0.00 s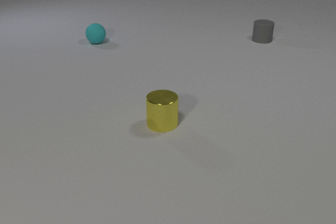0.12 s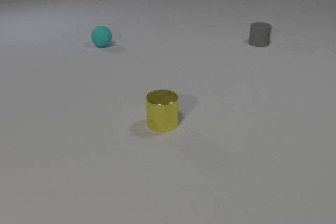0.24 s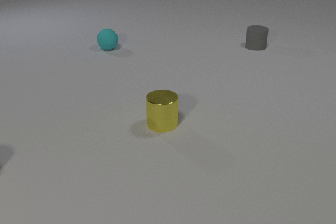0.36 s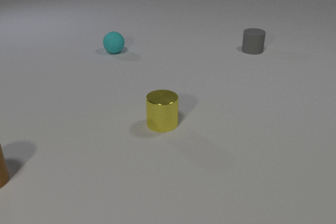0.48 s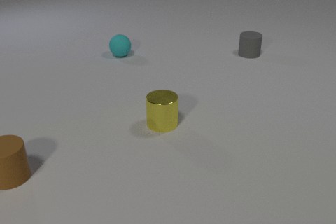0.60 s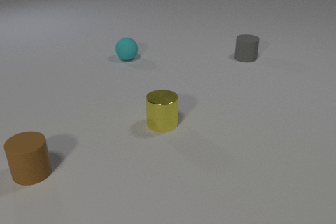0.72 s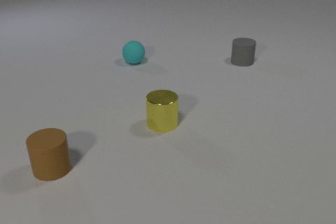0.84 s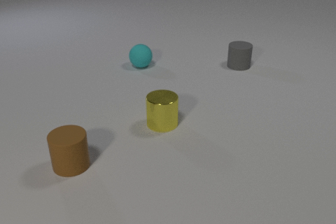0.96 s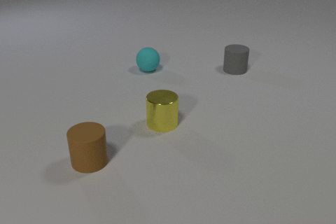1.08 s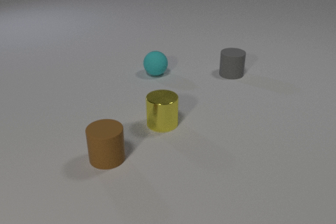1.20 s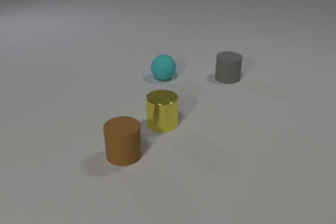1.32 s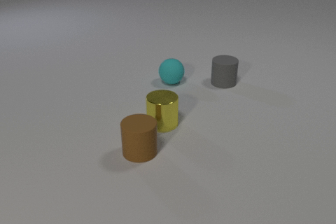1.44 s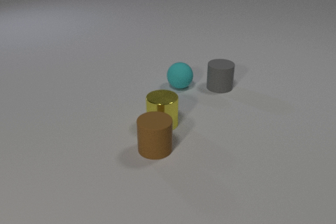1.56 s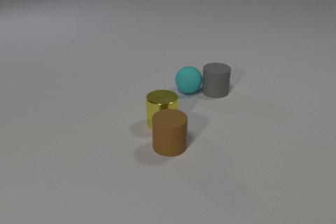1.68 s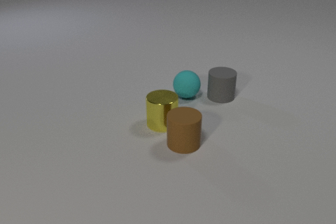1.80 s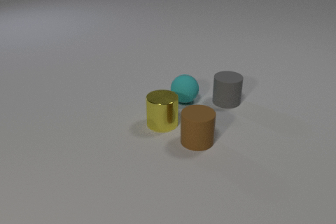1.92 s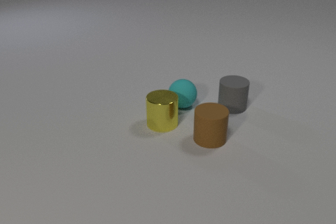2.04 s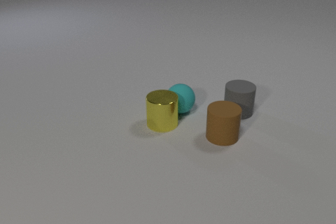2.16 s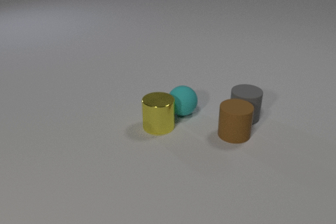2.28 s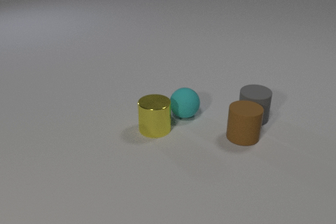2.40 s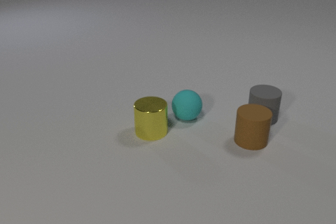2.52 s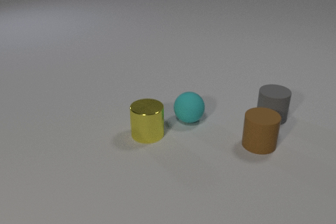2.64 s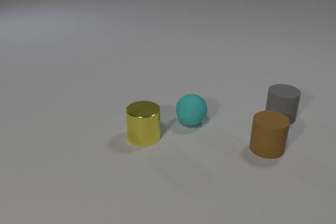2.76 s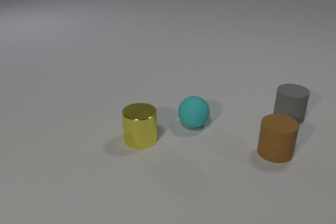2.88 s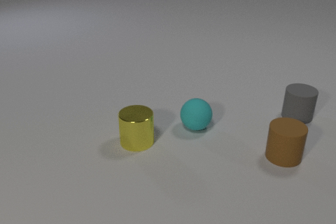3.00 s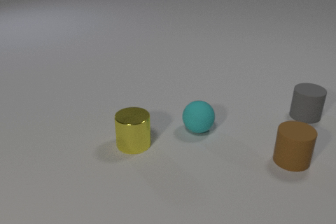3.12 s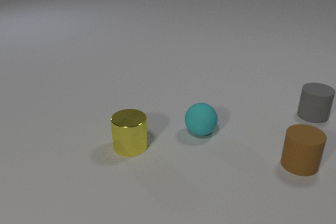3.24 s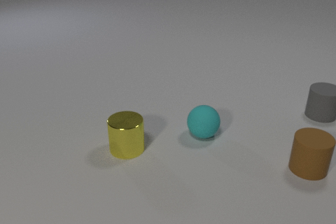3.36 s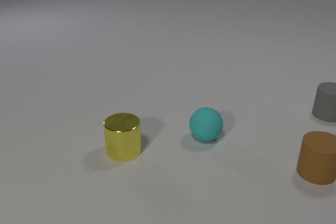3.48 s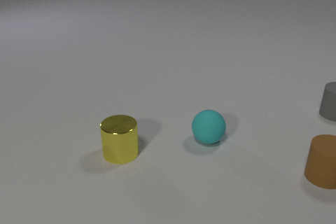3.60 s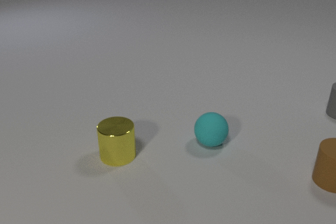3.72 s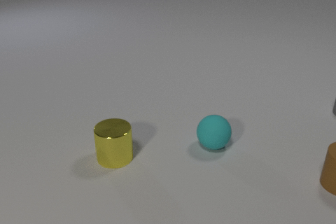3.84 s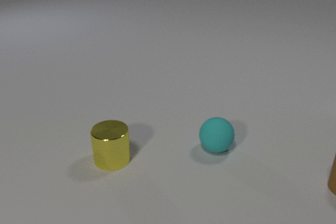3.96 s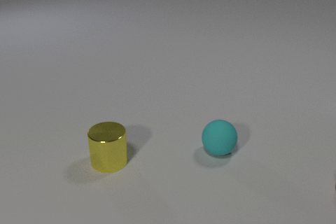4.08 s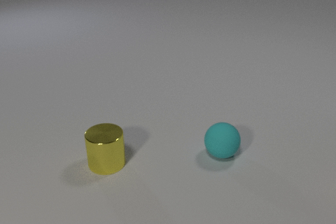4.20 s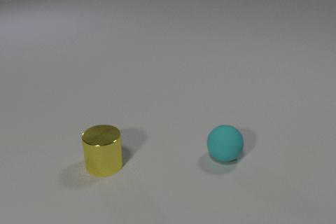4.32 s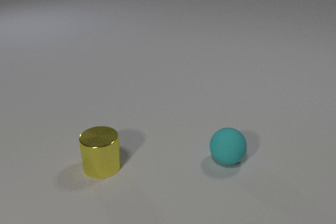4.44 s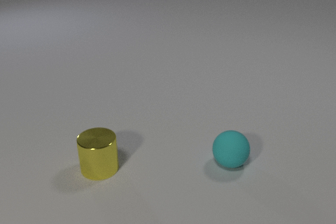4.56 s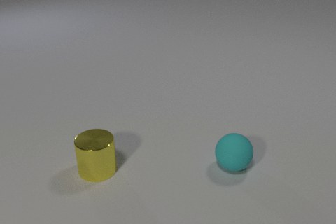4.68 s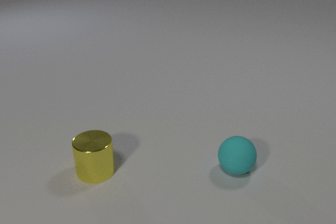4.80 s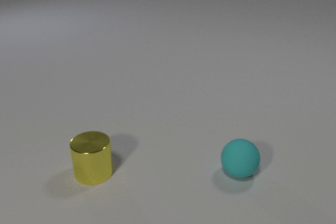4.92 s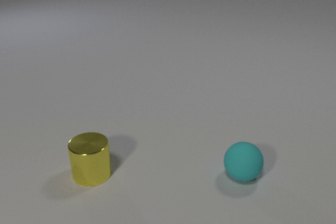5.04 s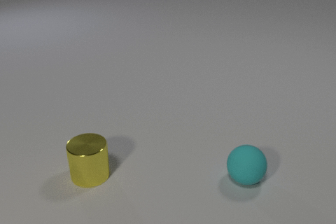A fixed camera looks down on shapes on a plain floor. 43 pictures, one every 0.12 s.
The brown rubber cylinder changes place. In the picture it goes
to the right.
The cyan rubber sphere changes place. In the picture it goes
toward the camera.
0.00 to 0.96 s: The cyan rubber sphere rolls toward the camera and to the right. The gray rubber cylinder slides toward the camera. The brown rubber cylinder comes in at the left edge, slides to the right.
0.96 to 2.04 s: The cyan rubber sphere rolls toward the camera. The gray rubber cylinder slides toward the camera. The brown rubber cylinder slides to the right. The cyan rubber sphere and the gray rubber cylinder collide. The cyan rubber sphere and the yellow metal cylinder collide.
2.04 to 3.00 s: The cyan rubber sphere rolls toward the camera and to the right. The gray rubber cylinder slides to the right. The yellow metal cylinder slides toward the camera and to the left. The brown rubber cylinder slides to the right. The gray rubber cylinder and the brown rubber cylinder collide.
3.00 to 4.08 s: The cyan rubber sphere rolls toward the camera and to the right. The gray rubber cylinder slides to the right and away from the camera, leaves at the right edge. The yellow metal cylinder slides toward the camera and to the left. The brown rubber cylinder slides to the right and toward the camera, leaves at the right edge.
4.08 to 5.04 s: The cyan rubber sphere rolls toward the camera and to the right. The yellow metal cylinder slides to the left and toward the camera.
What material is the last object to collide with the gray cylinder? rubber.
How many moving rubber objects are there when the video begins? 2.
How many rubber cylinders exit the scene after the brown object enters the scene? 2.
